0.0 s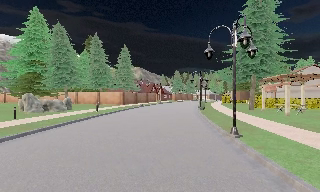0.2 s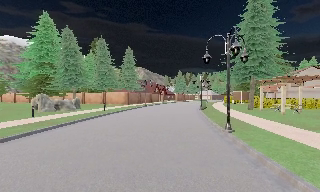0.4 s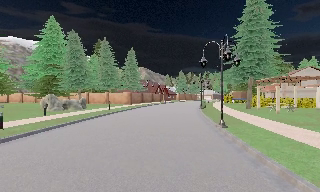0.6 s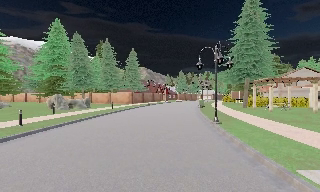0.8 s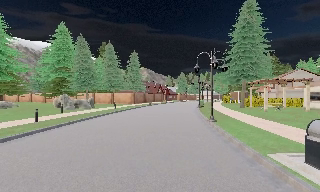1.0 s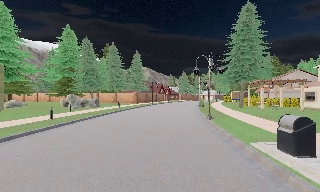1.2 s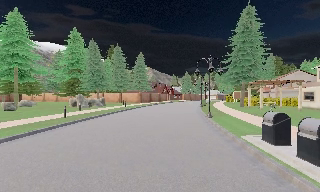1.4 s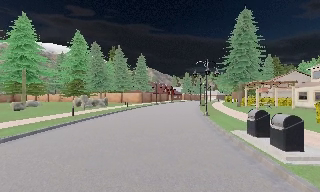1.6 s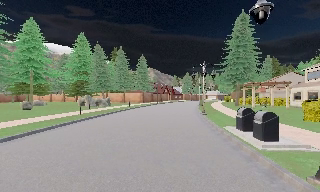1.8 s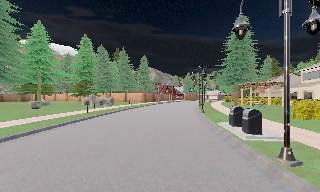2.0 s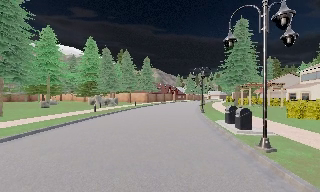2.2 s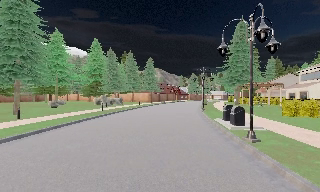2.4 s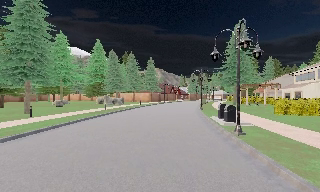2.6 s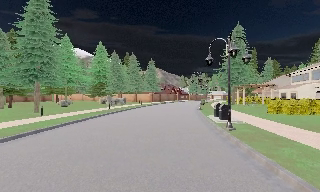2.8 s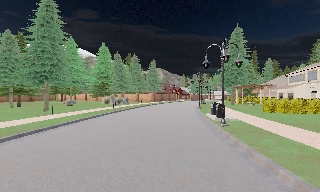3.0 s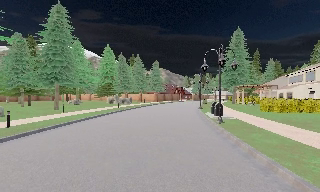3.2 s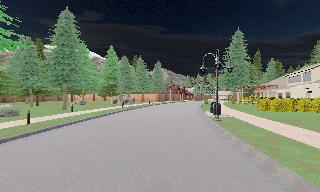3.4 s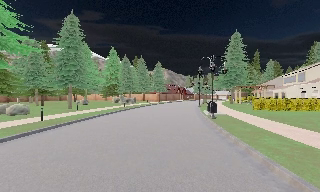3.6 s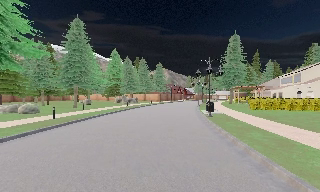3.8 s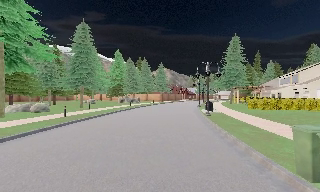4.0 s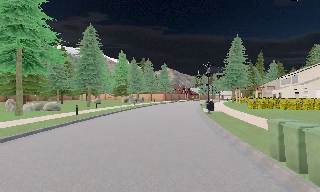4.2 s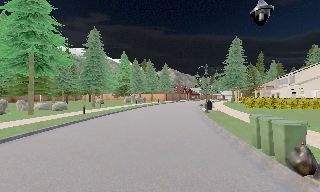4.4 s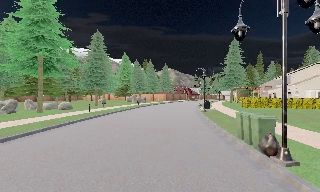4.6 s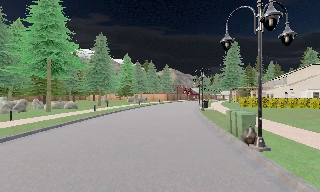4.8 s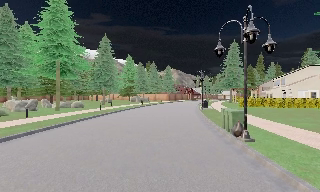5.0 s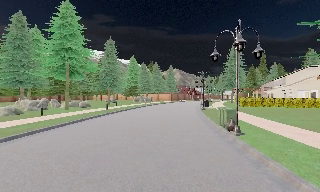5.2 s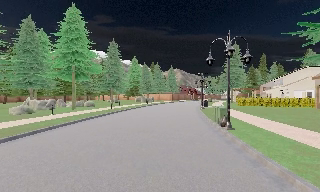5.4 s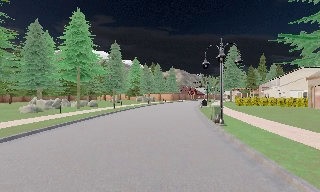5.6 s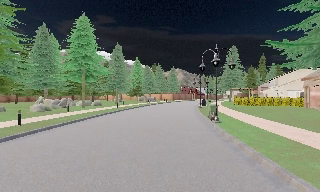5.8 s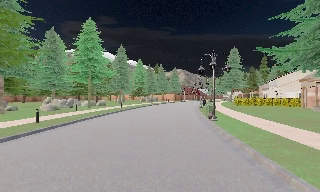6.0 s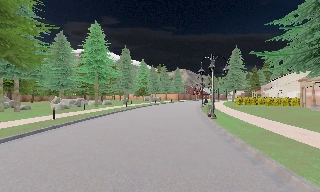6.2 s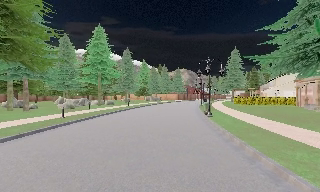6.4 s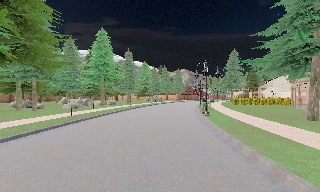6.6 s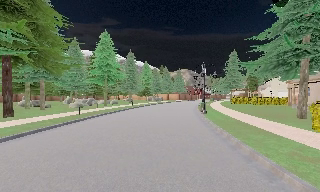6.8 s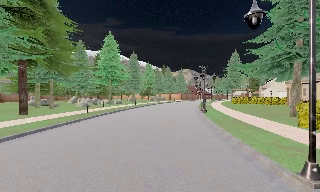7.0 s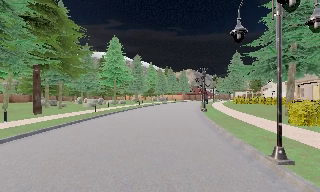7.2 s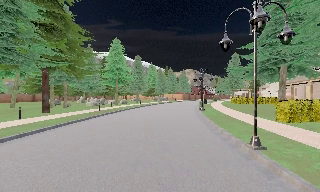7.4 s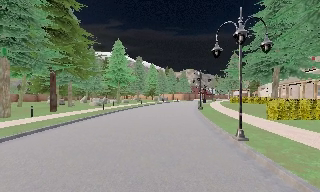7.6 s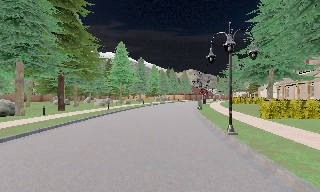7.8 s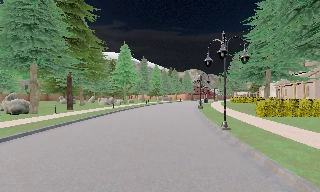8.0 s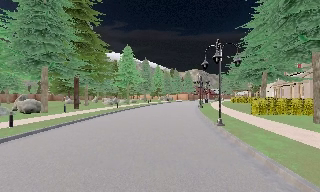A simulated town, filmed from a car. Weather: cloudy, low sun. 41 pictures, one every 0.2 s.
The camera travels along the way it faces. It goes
backward.
0.0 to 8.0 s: The camera swings to its left by about 20 degrees, and the scene slides to the right. It travels backward, about 40 m, so what stands in front gets smaller.
The film runs backward here.
